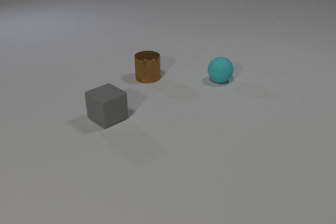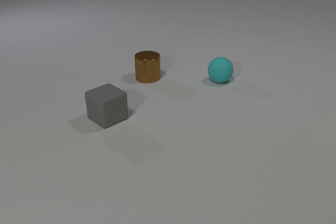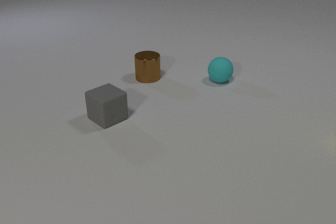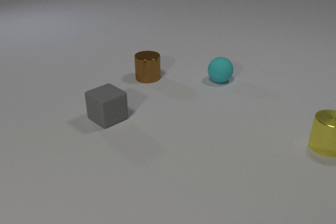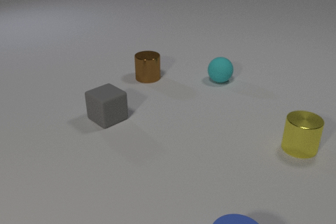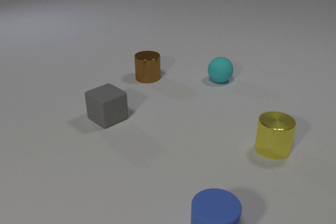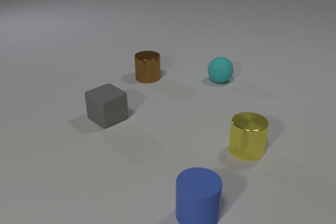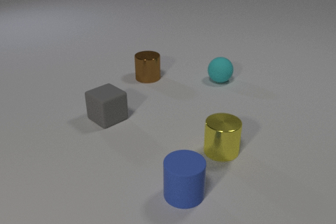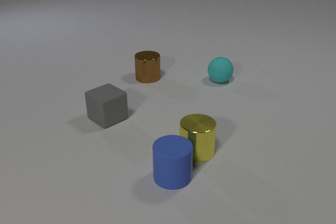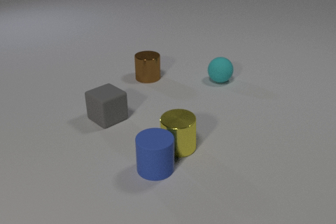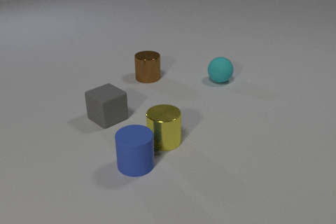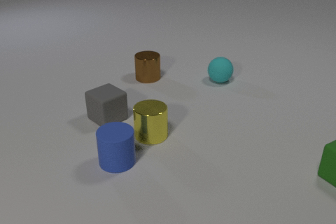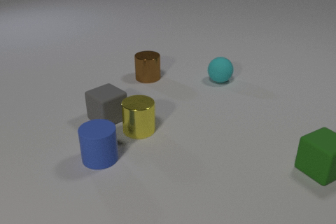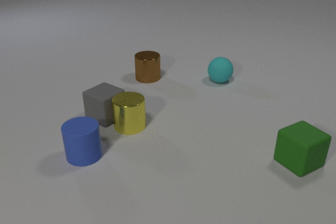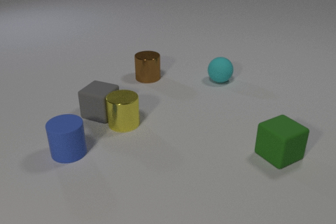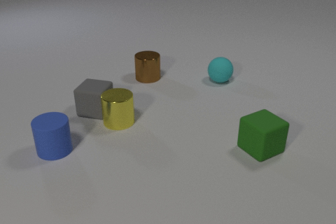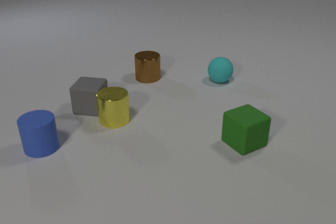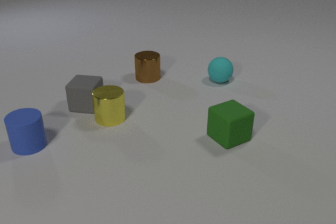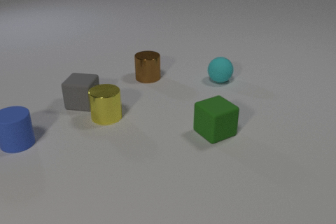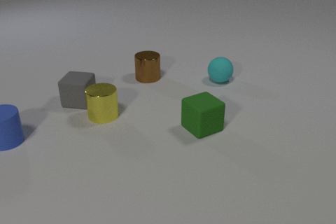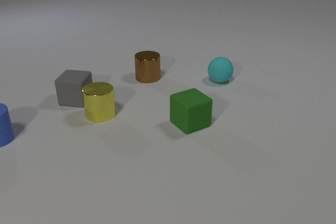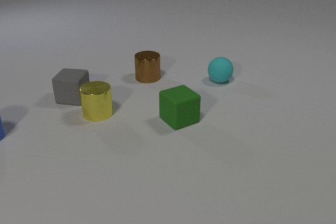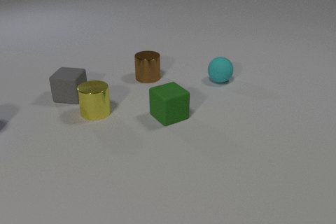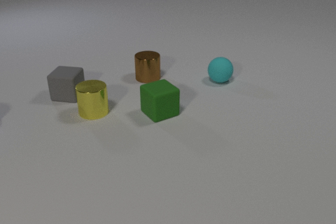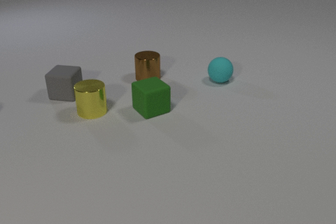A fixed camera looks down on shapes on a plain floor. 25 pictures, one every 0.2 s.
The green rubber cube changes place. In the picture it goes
to the left.
The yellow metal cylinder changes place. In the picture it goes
to the left.
0.0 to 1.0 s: The yellow metal cylinder comes in at the right edge, slides to the left and toward the camera. The blue rubber cylinder comes in at the bottom edge, slides away from the camera and to the left.
1.0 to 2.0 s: The yellow metal cylinder slides to the left. The blue rubber cylinder slides away from the camera and to the left. The yellow metal cylinder and the blue rubber cylinder collide.
2.0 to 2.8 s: The yellow metal cylinder slides to the left and away from the camera. The blue rubber cylinder slides to the left and away from the camera. The gray rubber cube slides away from the camera and to the left, spins so that its near face slides to the right, counterclockwise seen from above. The green rubber cube comes in at the right edge, slides to the left. The yellow metal cylinder and the gray rubber cube collide.
2.8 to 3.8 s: The yellow metal cylinder slides to the left and away from the camera. The blue rubber cylinder slides to the left and away from the camera. The gray rubber cube slides away from the camera and to the left. The green rubber cube slides to the left and away from the camera.
3.8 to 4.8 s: The yellow metal cylinder slides to the left and away from the camera. The blue rubber cylinder slides to the left and away from the camera, leaves at the left edge. The gray rubber cube slides away from the camera and to the left. The green rubber cube slides to the left and away from the camera.
How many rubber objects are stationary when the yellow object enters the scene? 2.
What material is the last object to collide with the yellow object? rubber.
Are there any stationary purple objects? no.
